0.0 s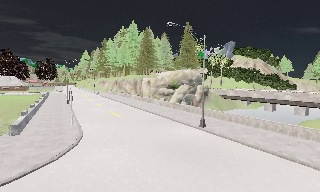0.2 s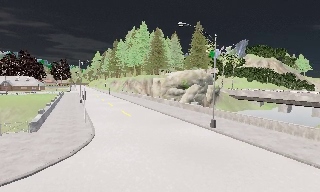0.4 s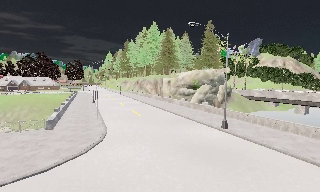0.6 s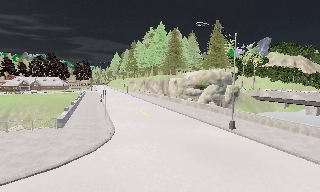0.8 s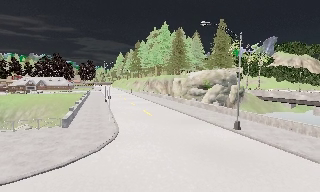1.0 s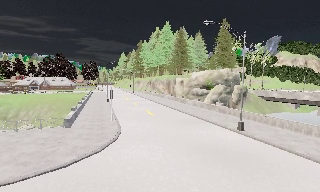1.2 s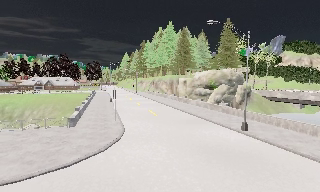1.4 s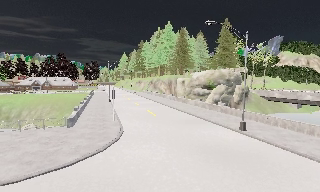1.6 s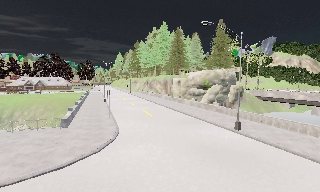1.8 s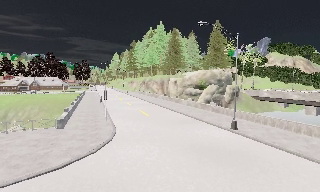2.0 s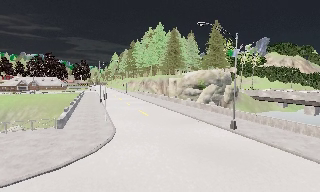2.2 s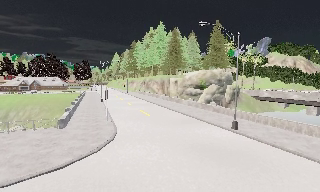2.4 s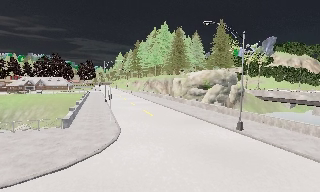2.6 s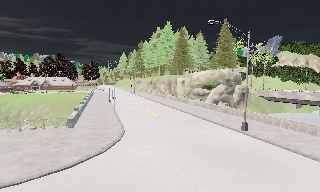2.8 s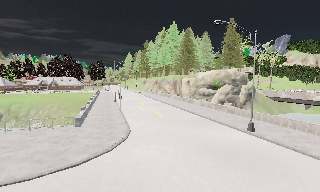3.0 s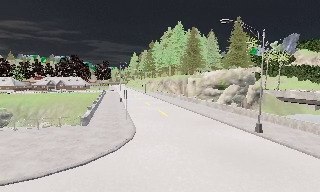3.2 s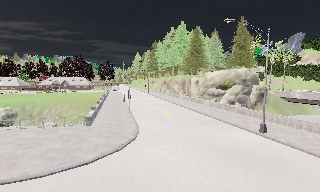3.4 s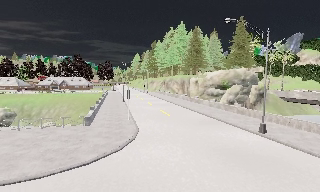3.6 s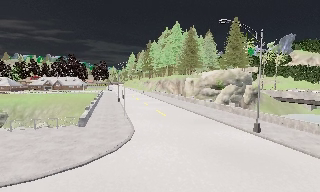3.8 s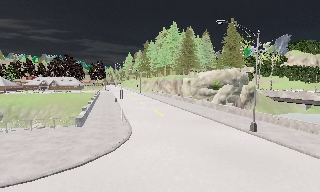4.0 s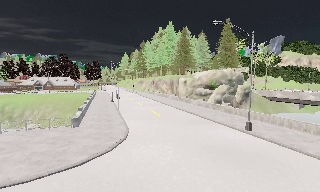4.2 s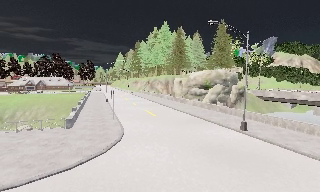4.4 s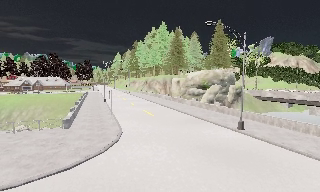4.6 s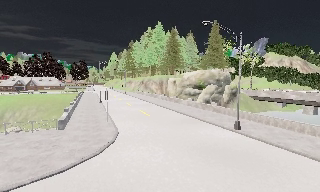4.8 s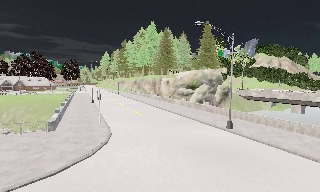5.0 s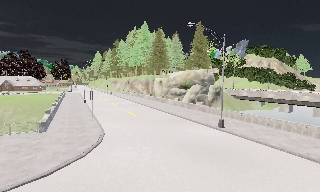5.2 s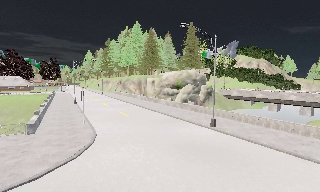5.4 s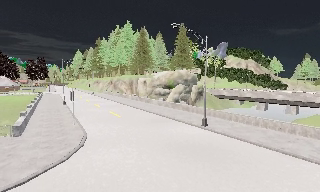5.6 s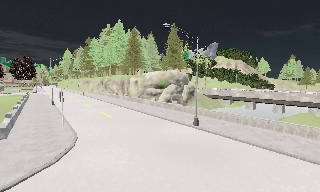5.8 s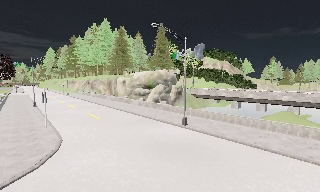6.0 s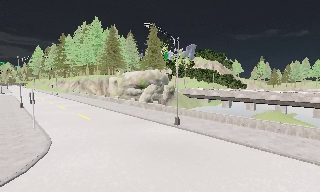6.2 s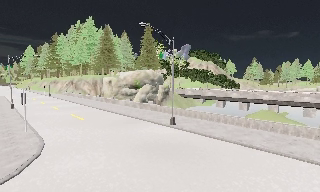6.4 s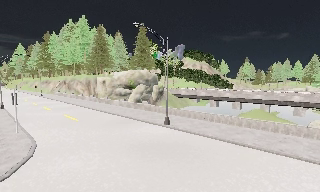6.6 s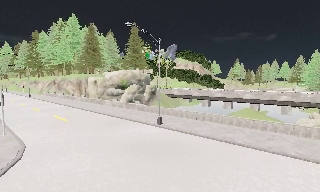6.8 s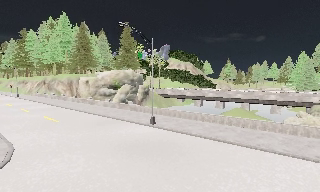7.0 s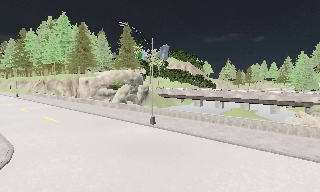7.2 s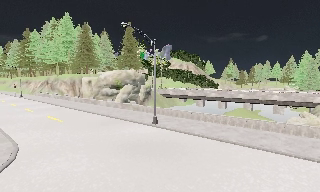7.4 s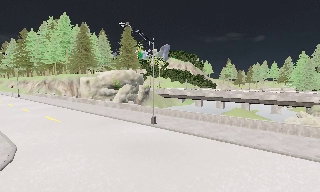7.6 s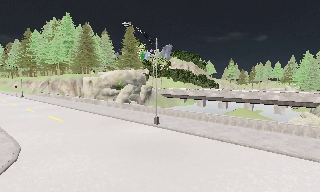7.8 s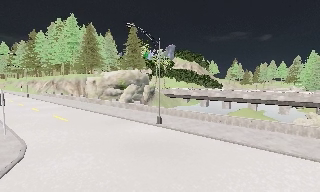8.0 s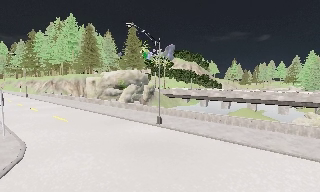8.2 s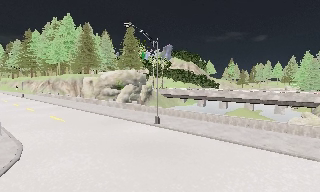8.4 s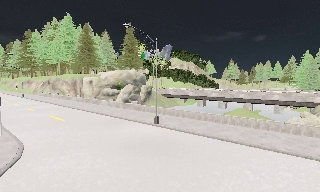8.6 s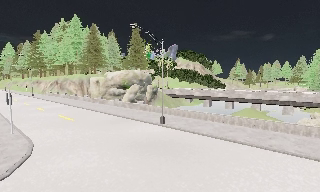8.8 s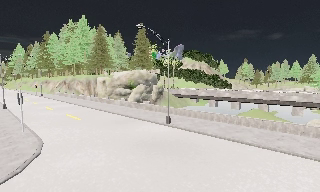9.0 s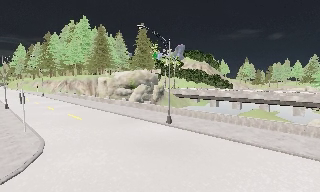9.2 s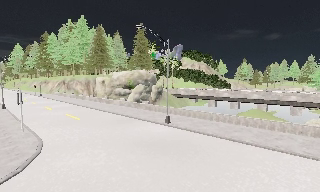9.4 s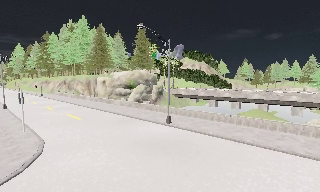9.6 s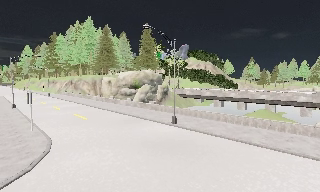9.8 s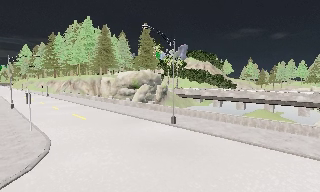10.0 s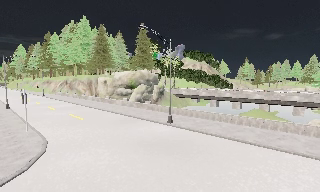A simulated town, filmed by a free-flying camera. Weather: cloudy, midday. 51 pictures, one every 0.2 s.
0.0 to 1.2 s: The camera swings to its left by about 15 degrees, and the scene slides to the right.
1.2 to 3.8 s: The camera shifts only a little, or ends up much as it began.
3.8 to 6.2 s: The camera swings to its right by about 30 degrees, and the scene slides to the left.
6.2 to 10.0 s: The camera travels backward, about 0.5 m, so what stands in front gets smaller.
The film runs backward here.
